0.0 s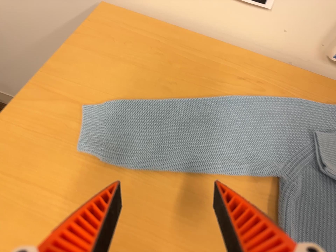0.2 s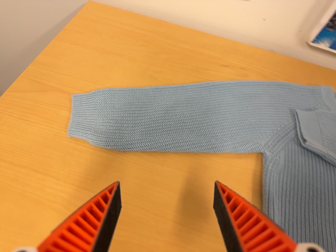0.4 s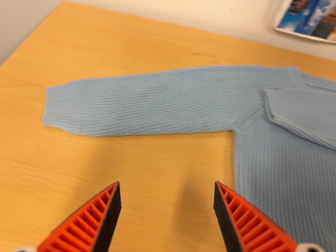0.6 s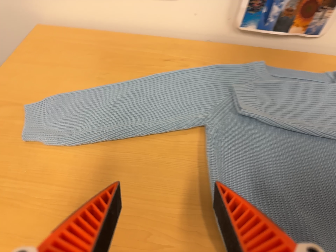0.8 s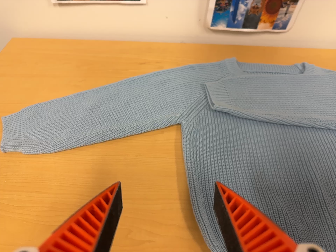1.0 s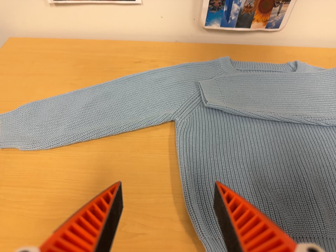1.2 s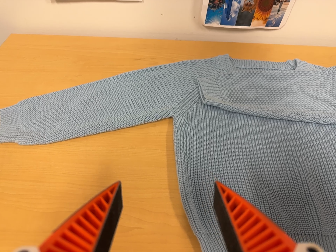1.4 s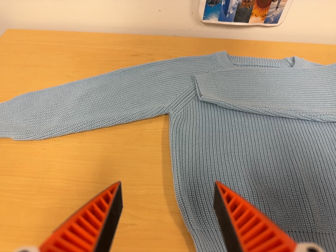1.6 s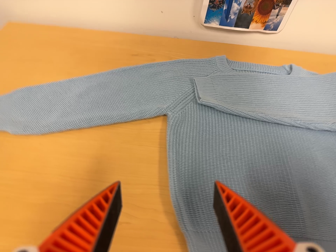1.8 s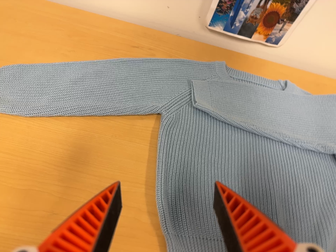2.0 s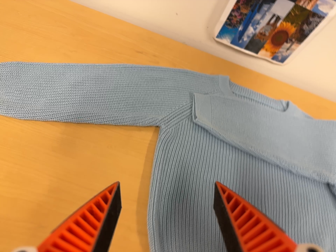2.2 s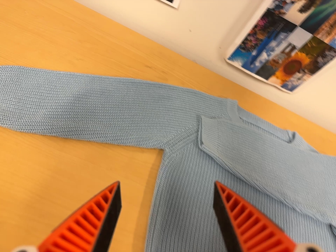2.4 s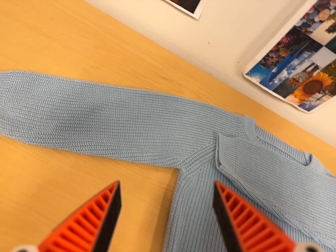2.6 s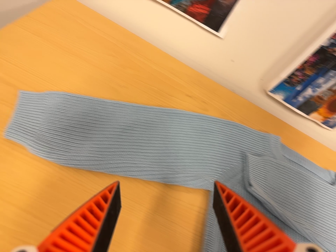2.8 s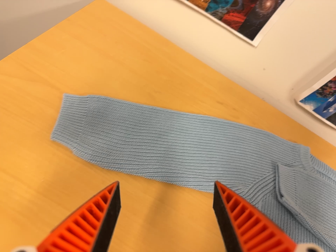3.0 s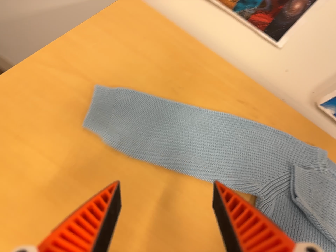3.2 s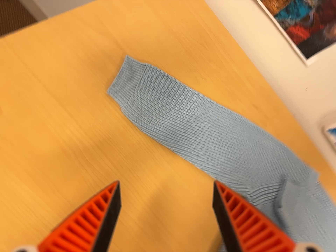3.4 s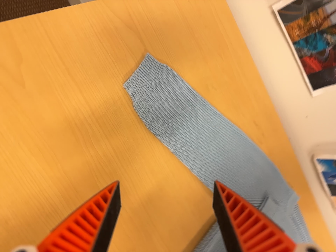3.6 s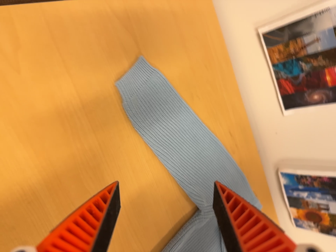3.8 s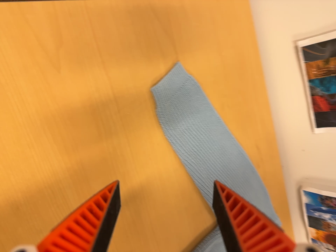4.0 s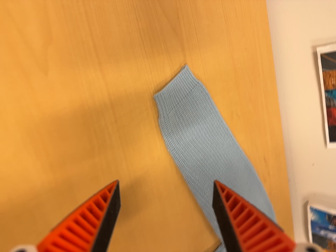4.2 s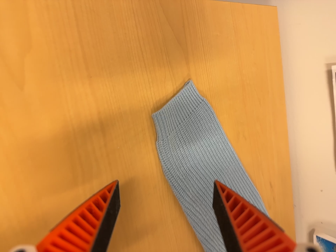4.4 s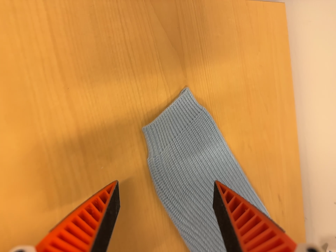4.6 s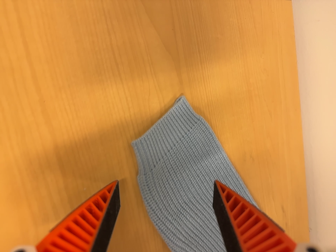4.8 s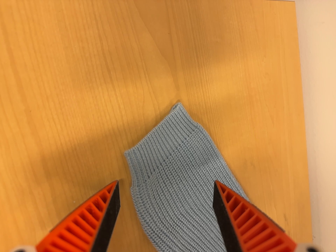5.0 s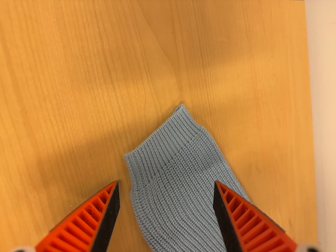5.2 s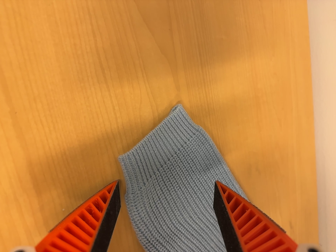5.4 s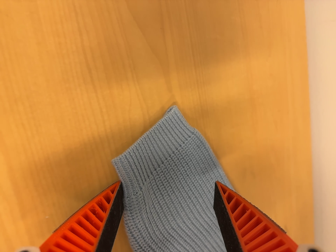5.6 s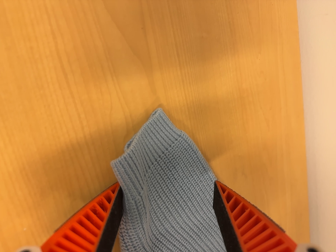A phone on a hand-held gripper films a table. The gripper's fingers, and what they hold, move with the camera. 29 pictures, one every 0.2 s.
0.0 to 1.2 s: The camera travels to its right, toward the bottom of its view and backward, about 20 cm, so close, fixed things drift to the left. It rolls about its line of sight by about 15 degrees, and the scene rotates counterclockwise.
1.2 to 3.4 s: The camera travels to its left and toward the top of its view, about 28 cm, so close, fixed things drift to the right. Its aim tips toward the bottom of its view by about 10 degrees. It rolls about its line of sight by about 60 degrees, and the scene rotates clockwise.
3.4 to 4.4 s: The camera travels forward, toward the top of its view and to its left, about 16 cm, so what stands in front looms larger. It rolls about its line of sight by about 15 degrees, and the scene rotates clockwise.
4.4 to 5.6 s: The camera travels forward, to its right and toward the top of its view, about 10 cm, so what stands in front looms larger.
The film runs forward here.
